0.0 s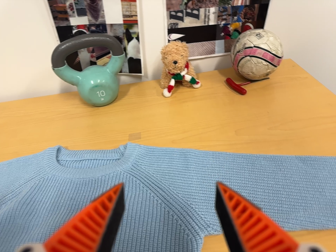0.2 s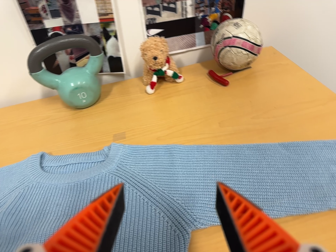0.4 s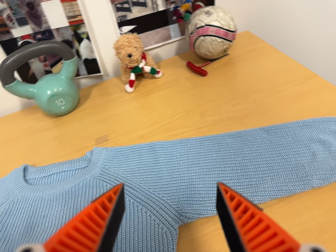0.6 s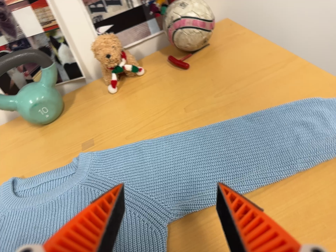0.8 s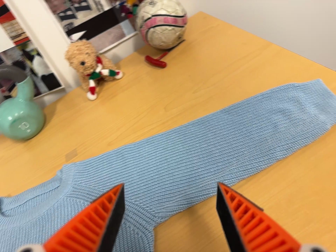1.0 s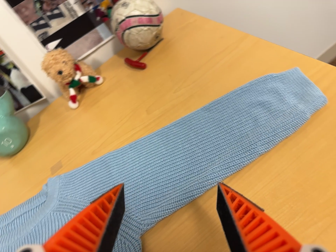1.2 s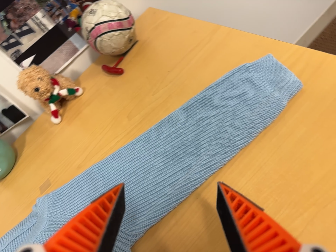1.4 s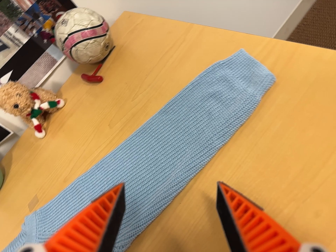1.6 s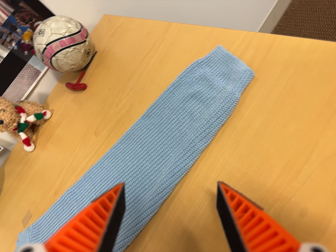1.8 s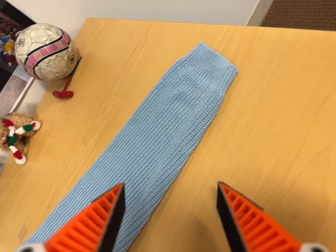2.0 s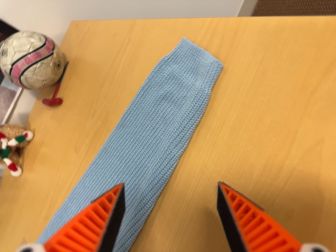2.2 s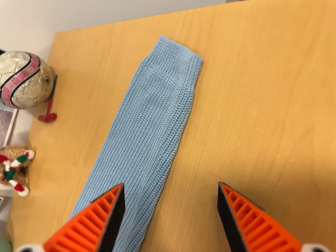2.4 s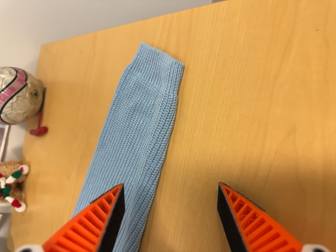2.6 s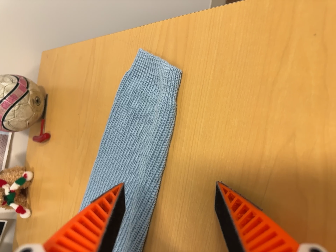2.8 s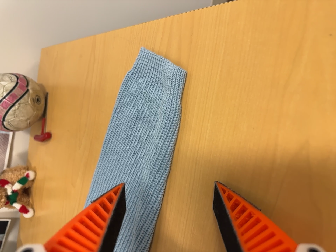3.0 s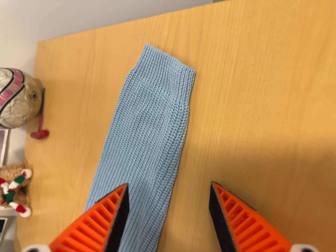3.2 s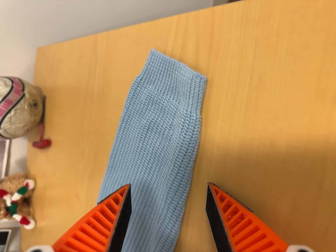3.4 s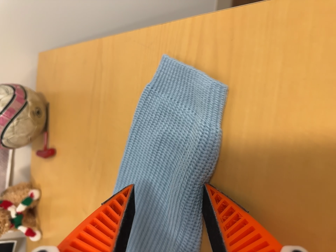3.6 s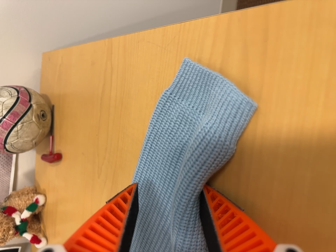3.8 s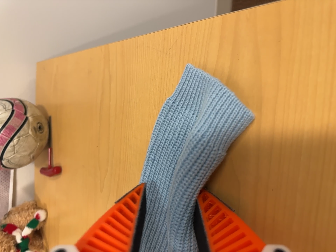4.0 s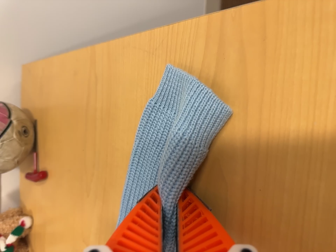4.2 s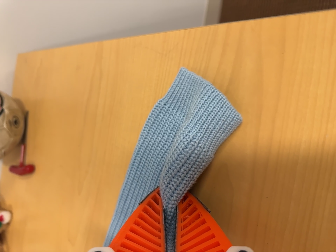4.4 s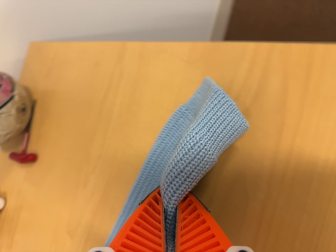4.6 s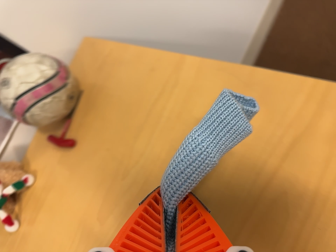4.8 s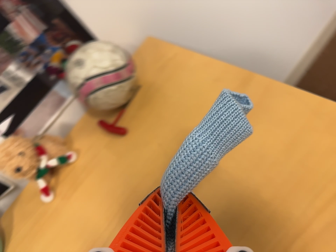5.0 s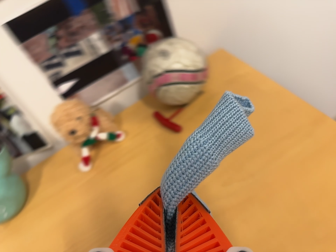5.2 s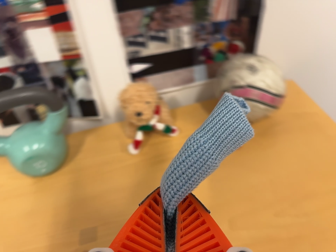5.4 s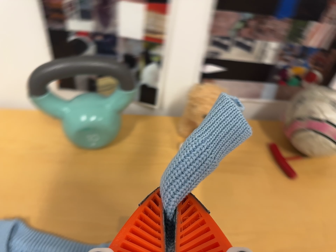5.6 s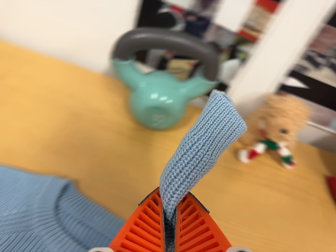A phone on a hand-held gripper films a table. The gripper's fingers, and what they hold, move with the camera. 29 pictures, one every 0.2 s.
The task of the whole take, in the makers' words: right arm across.
0.0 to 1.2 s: The camera travels to its right, about 16 cm, so close, fixed things drift to the left. It rolls about its line of sight by about 35 degrees, and the scene rotates counterclockwise.
1.2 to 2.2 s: The camera travels to its right, toward the top of its view and forward, about 14 cm, so close, fixed things drift to the left. It rolls about its line of sight by about 30 degrees, and the scene rotates counterclockwise.
2.2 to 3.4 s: The camera travels forward and toward the top of its view, about 9 cm, so what stands in front looms larger. It rolls about its line of sight by about 10 degrees, and the scene rotates counterclockwise.
3.4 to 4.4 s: The camera travels to its left, about 8 cm. It rolls about its line of sight by about 10 degrees, and the scene rotates clockwise.
4.4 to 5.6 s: The camera pans to its left by about 10 degrees. It travels to its left, about 50 cm, so close, fixed things drift to the right. It rolls about its line of sight by about 95 degrees, and the scene rotates clockwise.
The film runs forward here.
